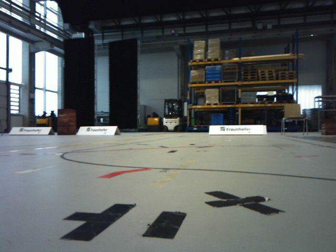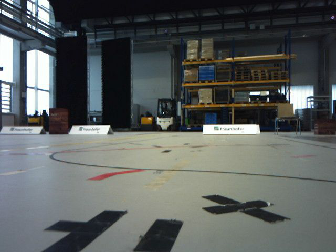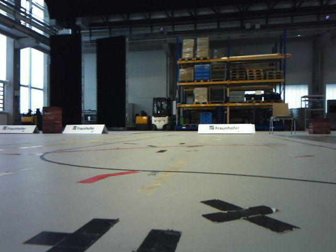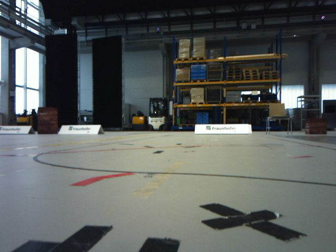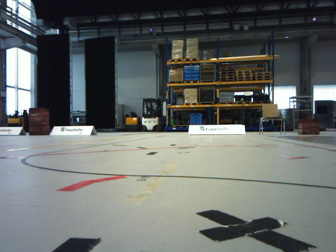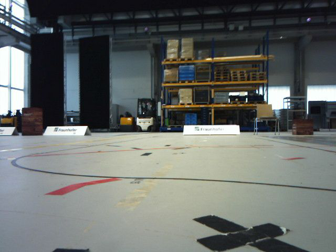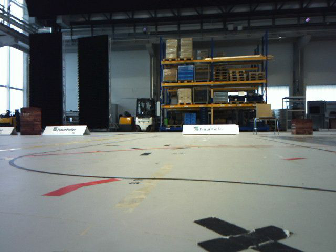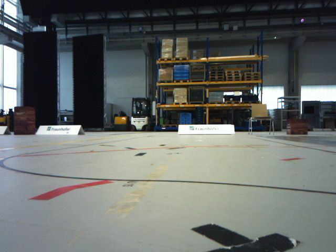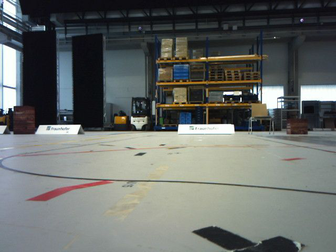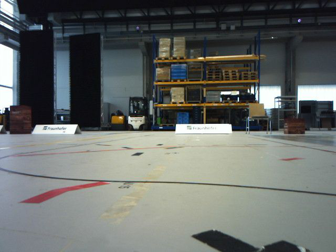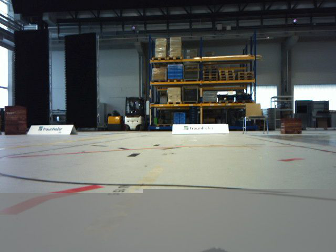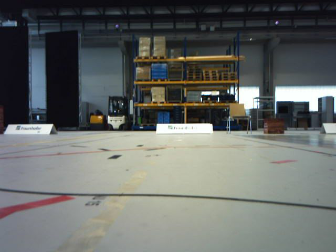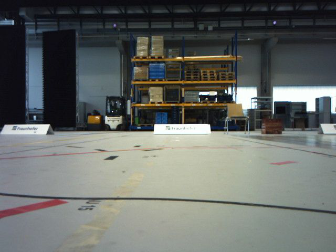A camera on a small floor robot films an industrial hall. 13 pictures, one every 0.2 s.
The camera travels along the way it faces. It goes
forward.
0.0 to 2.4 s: The camera pans to its right, which is clockwise from overhead, by about 10 degrees. It travels forward, about 0.5 m, so what stands in front looms larger.
The film runs forward here.
